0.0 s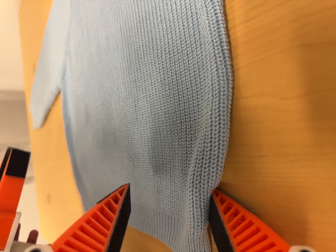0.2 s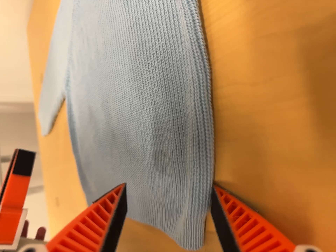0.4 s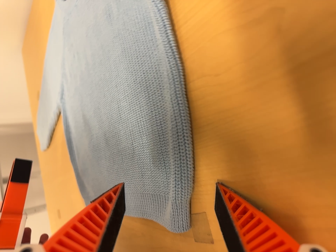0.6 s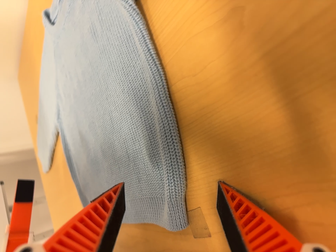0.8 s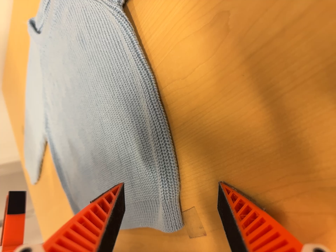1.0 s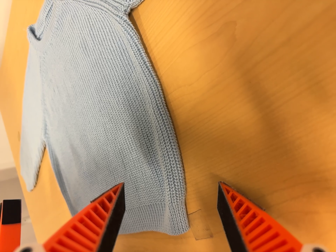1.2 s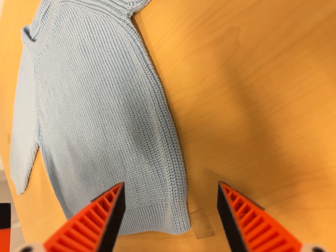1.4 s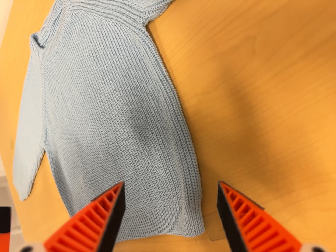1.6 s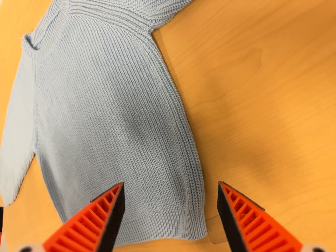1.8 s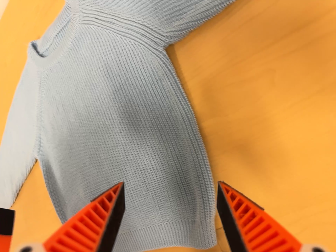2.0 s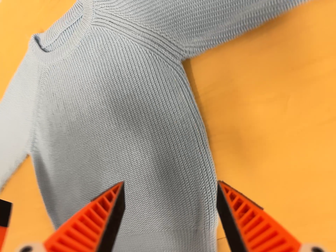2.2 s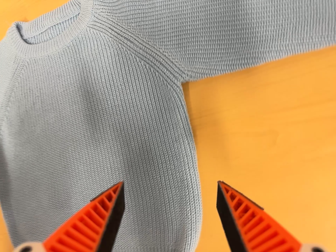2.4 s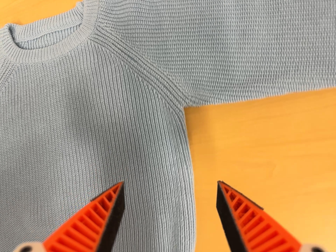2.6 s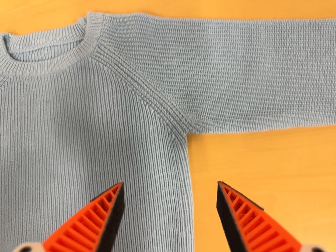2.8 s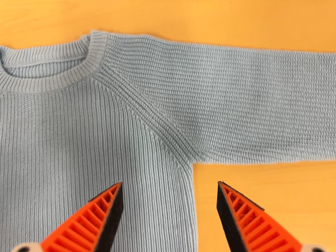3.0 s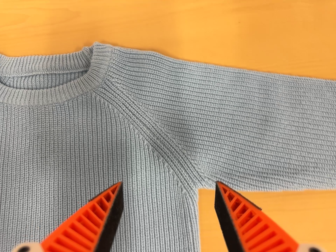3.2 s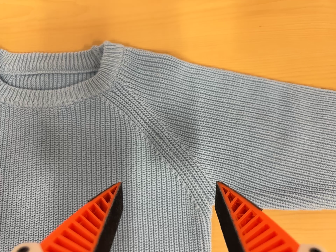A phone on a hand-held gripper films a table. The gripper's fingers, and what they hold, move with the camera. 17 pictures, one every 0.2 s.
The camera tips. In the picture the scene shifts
downward.
0.0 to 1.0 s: The camera travels backward and toward the bottom of its view, about 9 cm, so what stands in front gets smaller. Its aim tips toward the top of its view by about 10 degrees. It rolls about its line of sight by about 15 degrees, and the scene rotates counterclockwise.
1.0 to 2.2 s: The camera pans to its right by about 25 degrees. It travels to its left, about 18 cm. It rolls about its line of sight by about 15 degrees, and the scene rotates clockwise.
2.2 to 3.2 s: The camera pans to its right by about 20 degrees. It travels to its left and toward the top of its view, about 18 cm. It rolls about its line of sight by about 15 degrees, and the scene rotates clockwise.
The film runs backward here.
